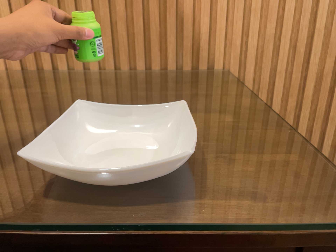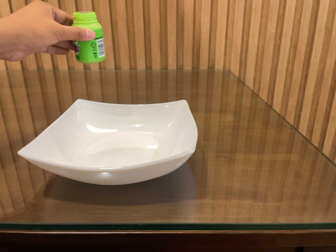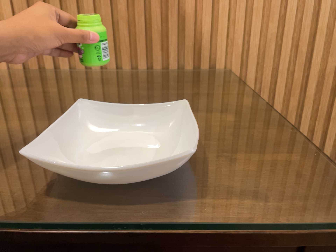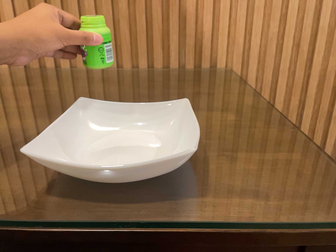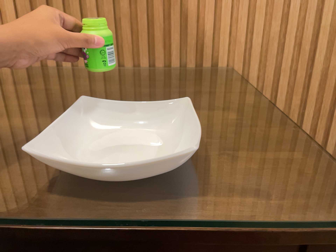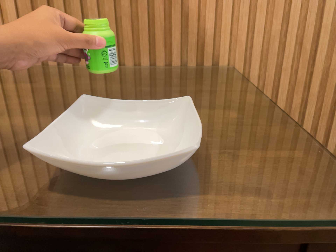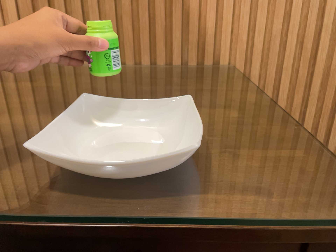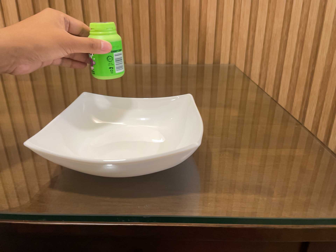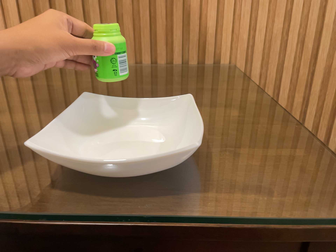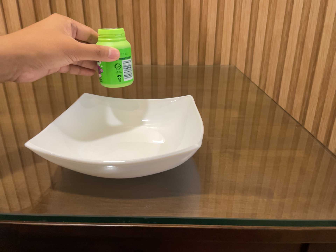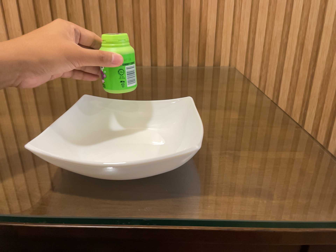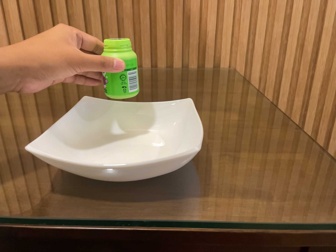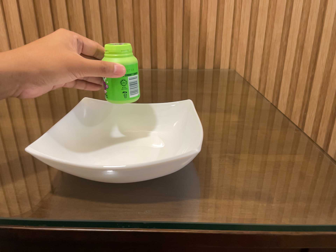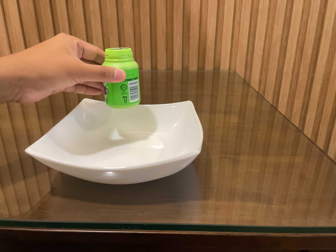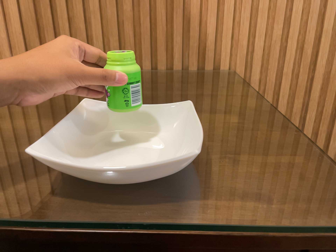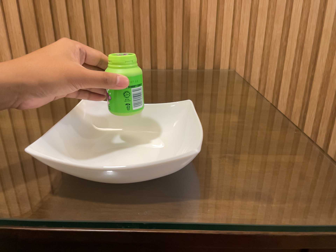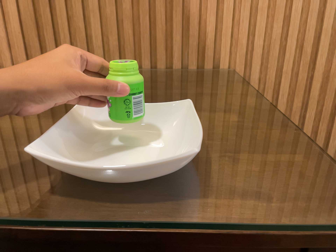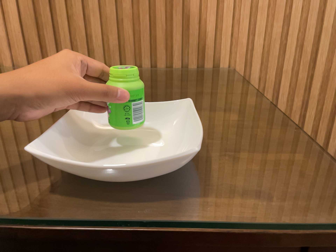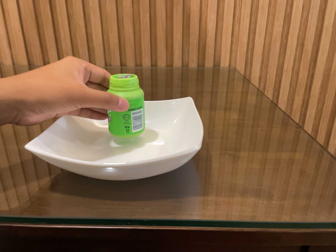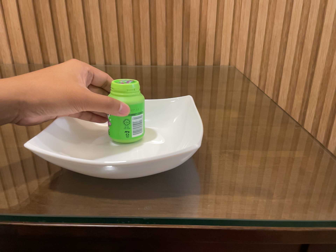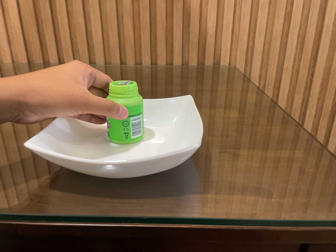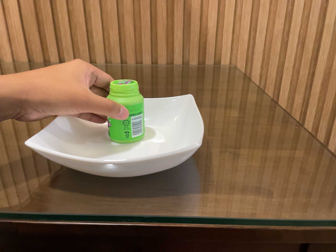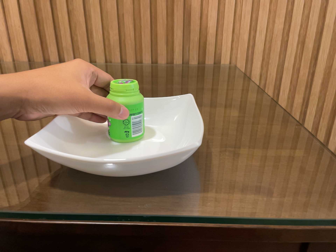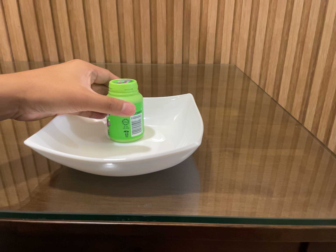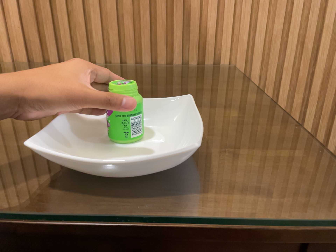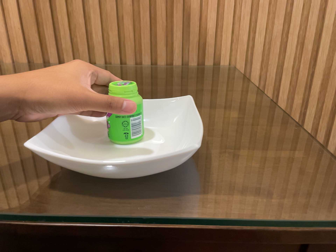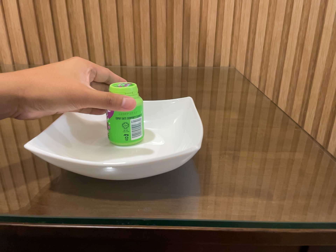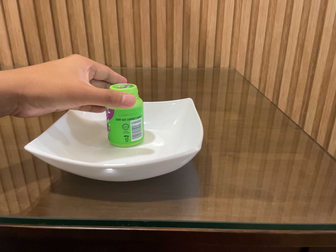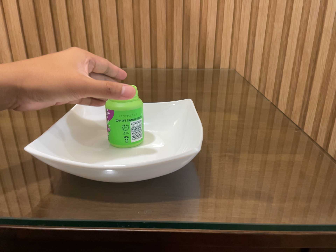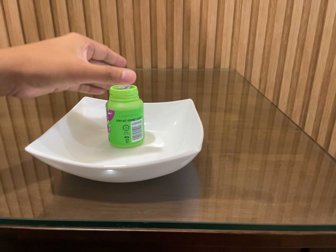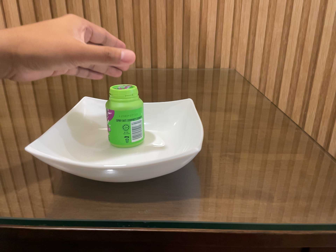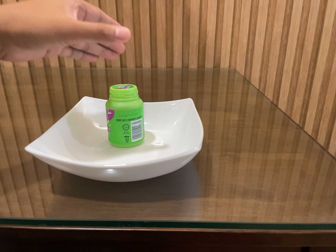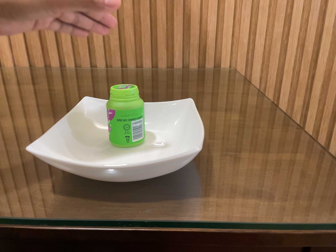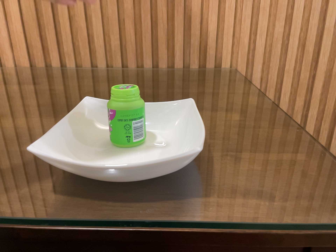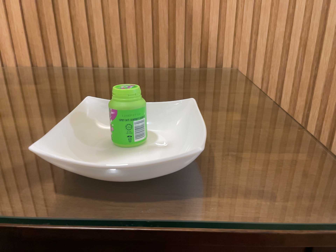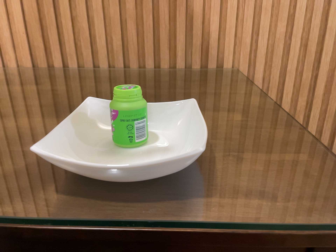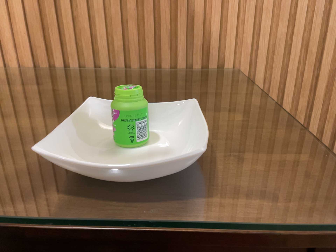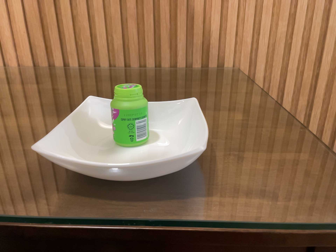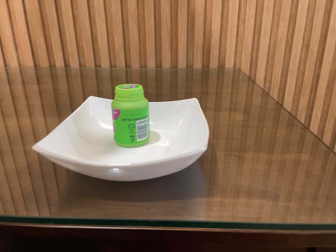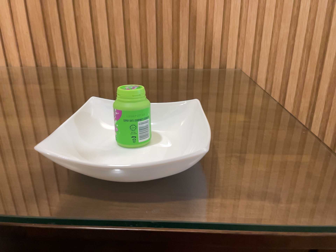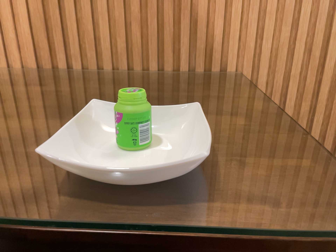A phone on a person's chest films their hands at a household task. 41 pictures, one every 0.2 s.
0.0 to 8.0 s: The camera shifts only a little, or ends up much as it began.
The film runs forward here.
